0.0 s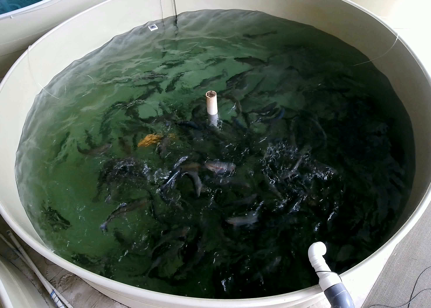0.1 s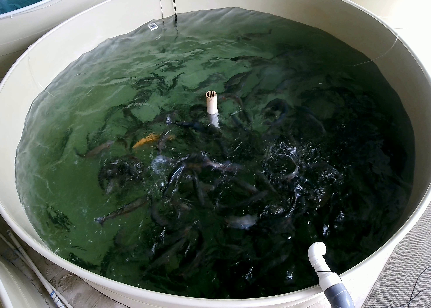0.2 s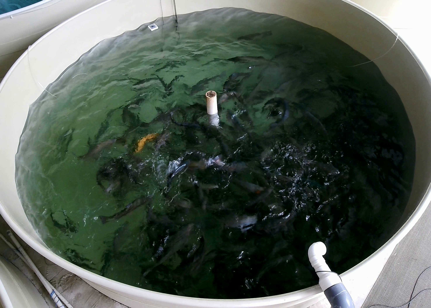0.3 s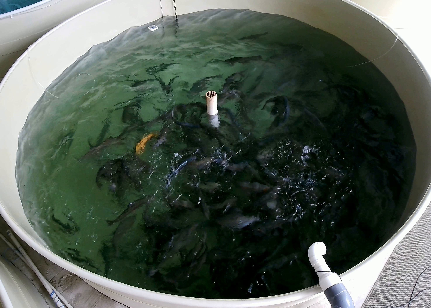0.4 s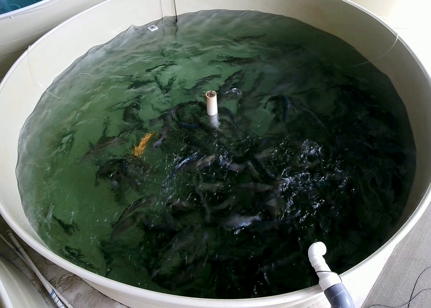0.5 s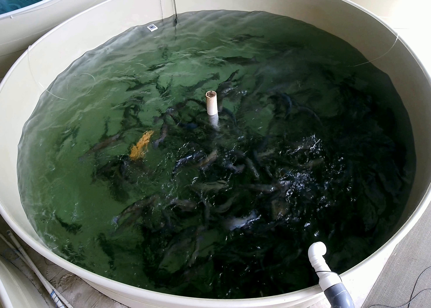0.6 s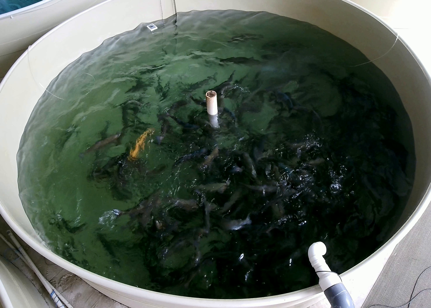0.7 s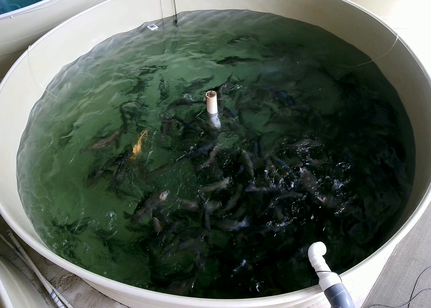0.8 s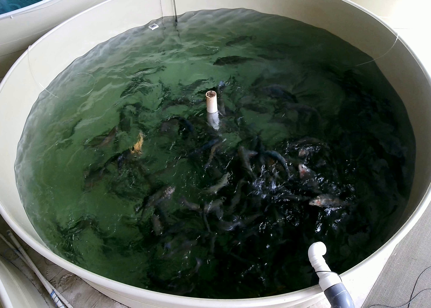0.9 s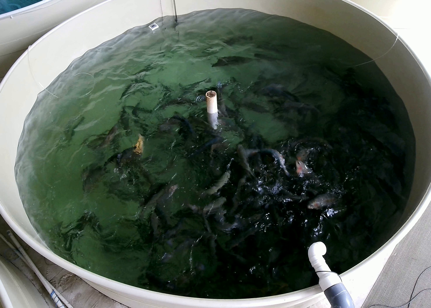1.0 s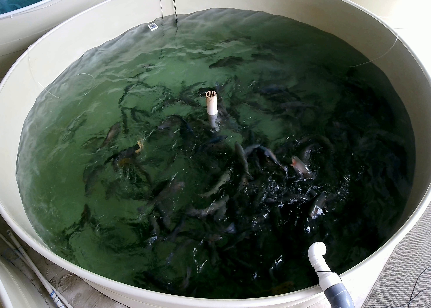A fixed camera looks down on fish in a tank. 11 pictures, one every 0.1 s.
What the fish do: Weak feeding.
